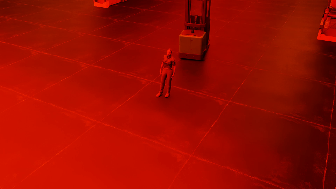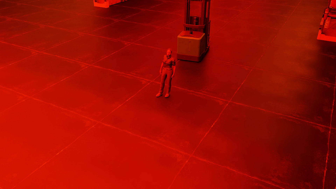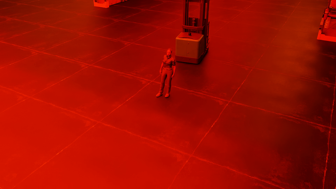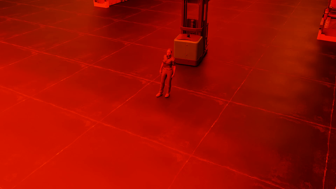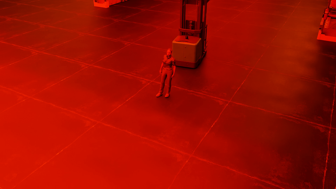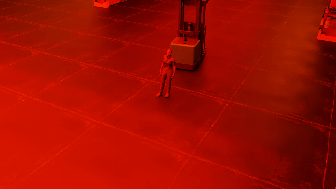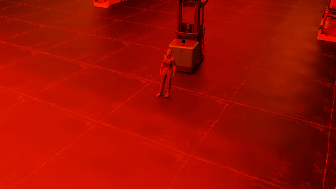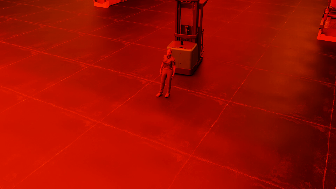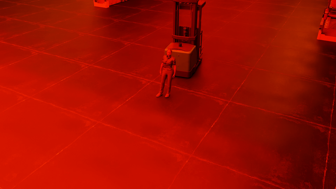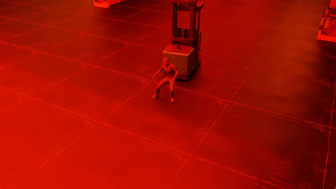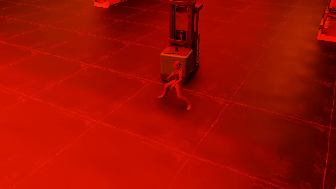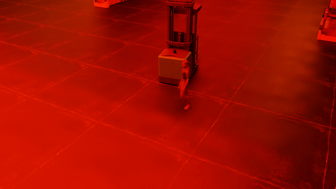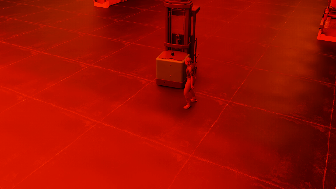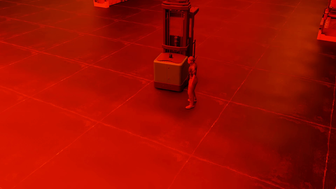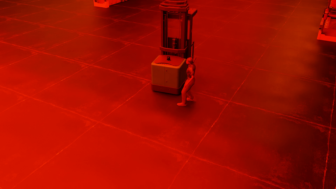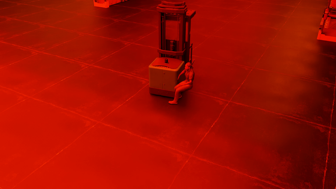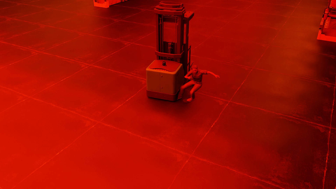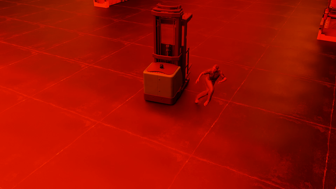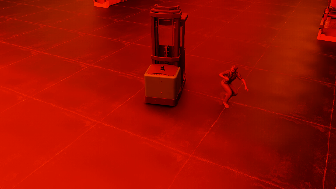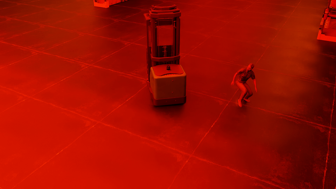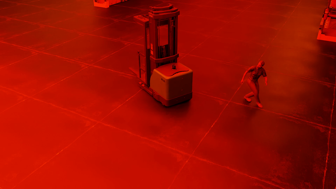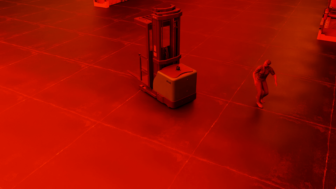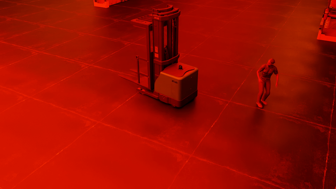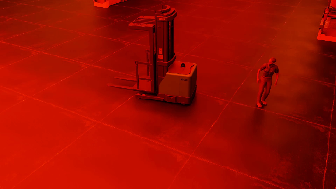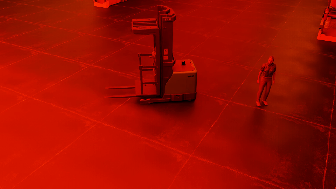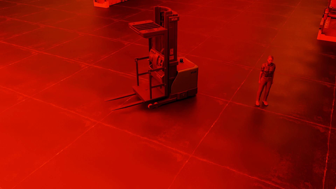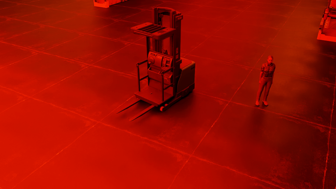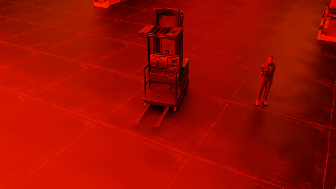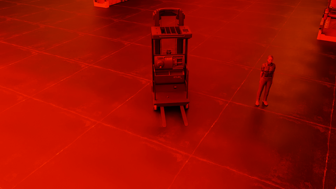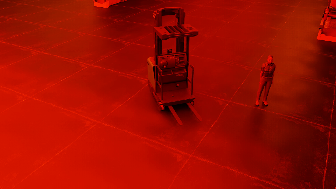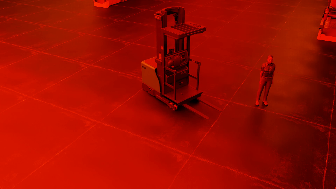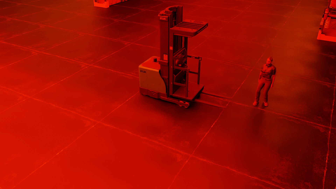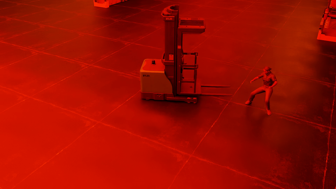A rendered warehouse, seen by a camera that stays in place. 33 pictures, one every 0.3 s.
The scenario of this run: Near miss between a forklift and a person.
